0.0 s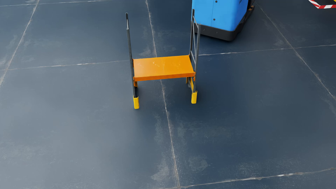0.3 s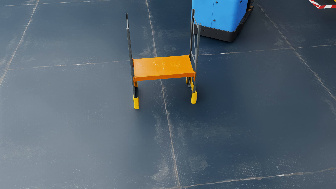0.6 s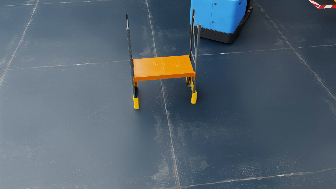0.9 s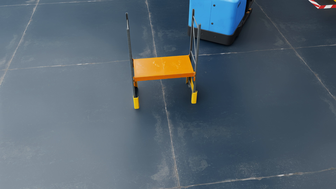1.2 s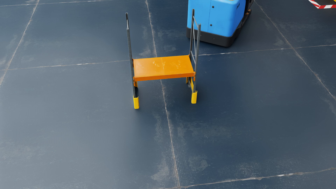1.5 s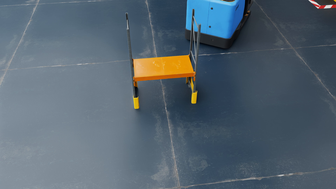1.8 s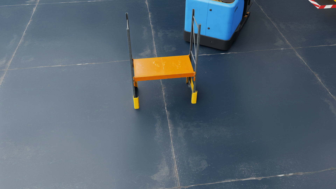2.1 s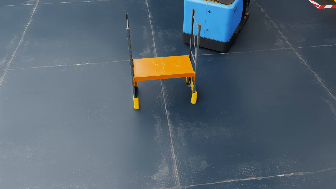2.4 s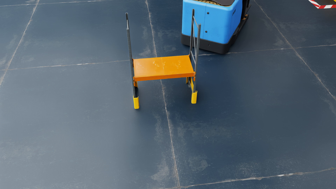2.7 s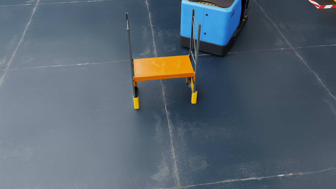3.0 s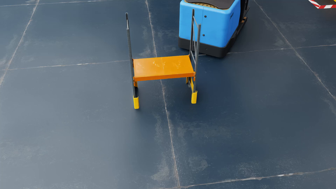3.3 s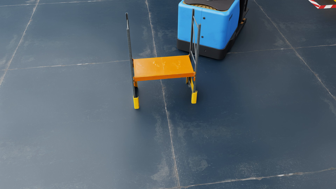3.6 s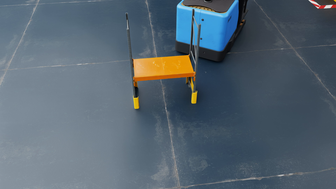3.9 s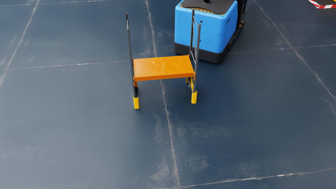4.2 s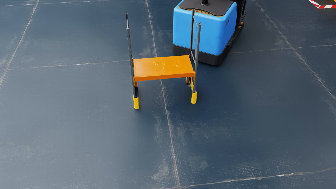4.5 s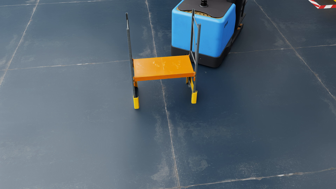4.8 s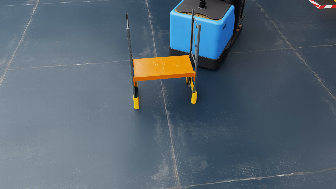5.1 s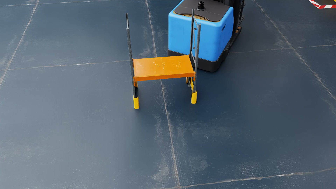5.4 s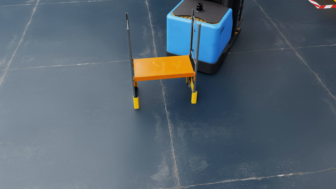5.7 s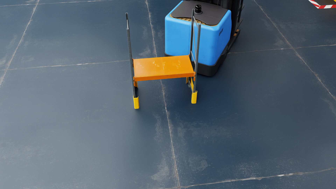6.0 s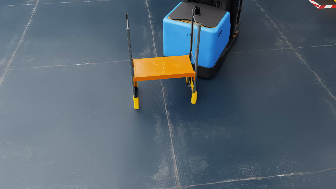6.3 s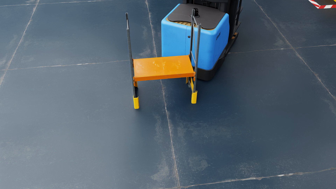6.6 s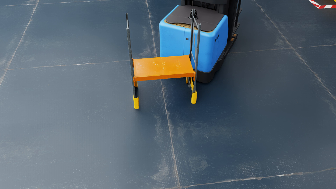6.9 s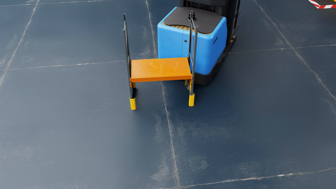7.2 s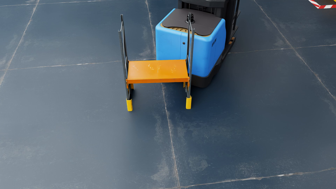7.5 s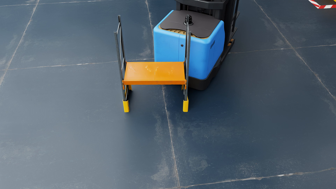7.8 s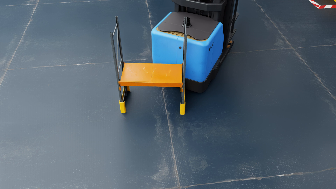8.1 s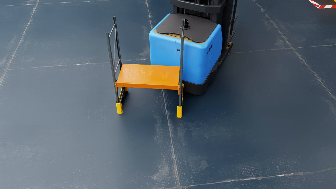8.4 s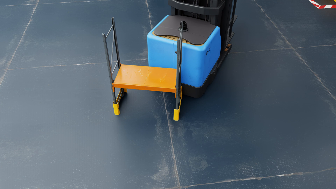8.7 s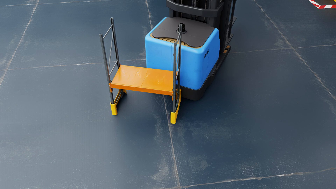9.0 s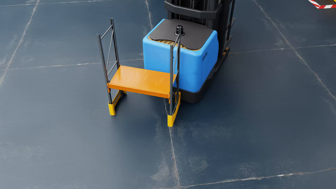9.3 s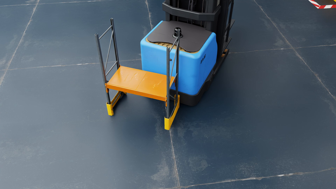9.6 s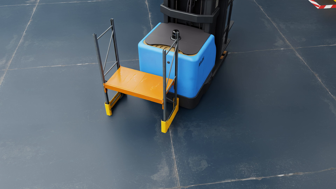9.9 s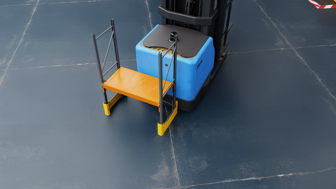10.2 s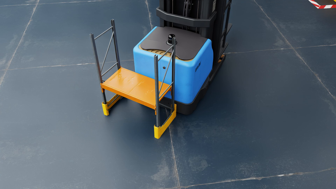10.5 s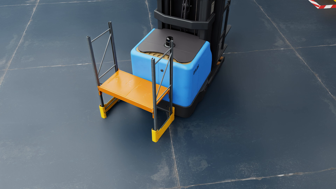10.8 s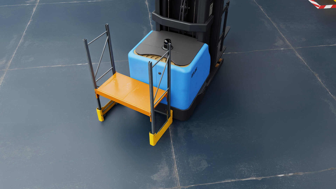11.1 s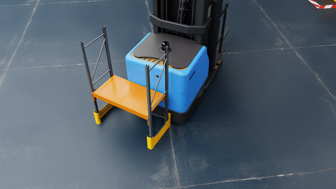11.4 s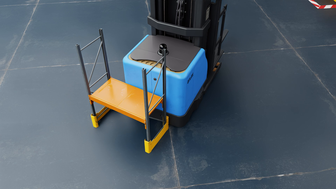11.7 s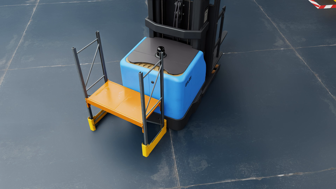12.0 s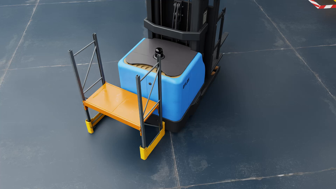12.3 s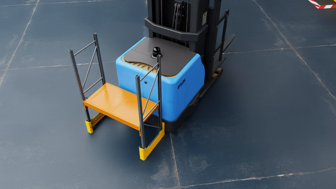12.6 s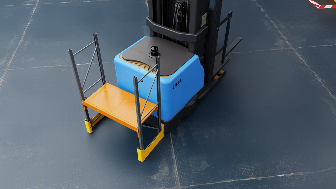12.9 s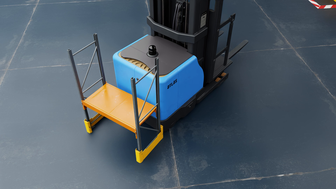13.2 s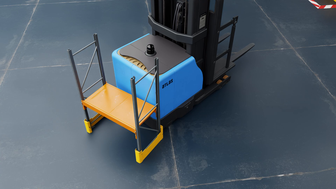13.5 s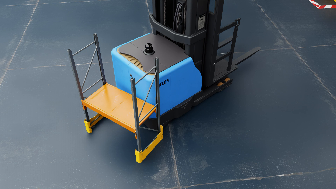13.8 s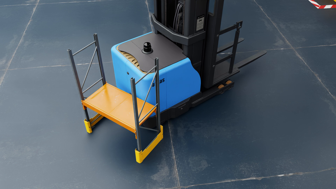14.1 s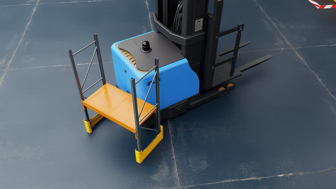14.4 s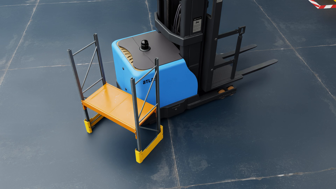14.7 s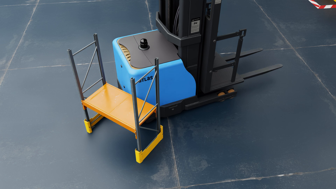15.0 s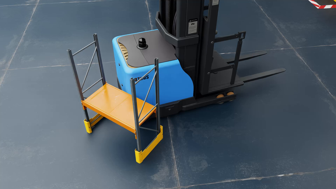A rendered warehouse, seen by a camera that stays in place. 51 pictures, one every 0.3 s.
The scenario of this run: A forklift runs into an object in its way.
